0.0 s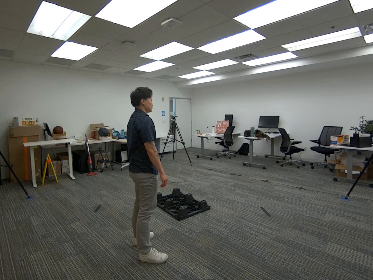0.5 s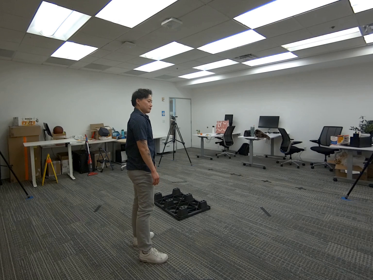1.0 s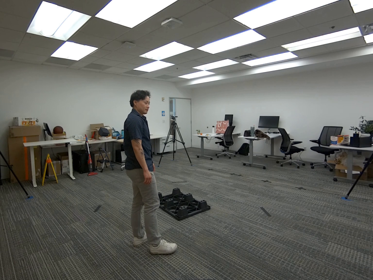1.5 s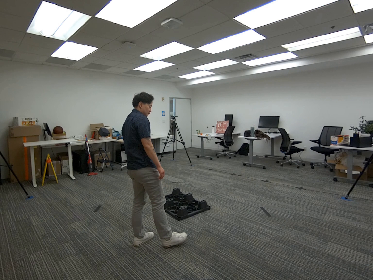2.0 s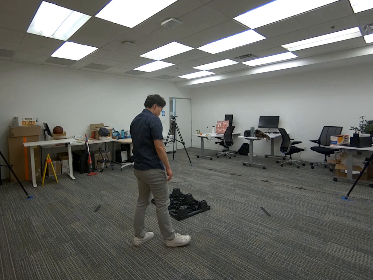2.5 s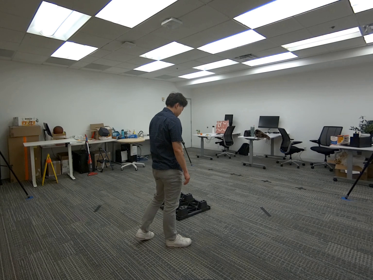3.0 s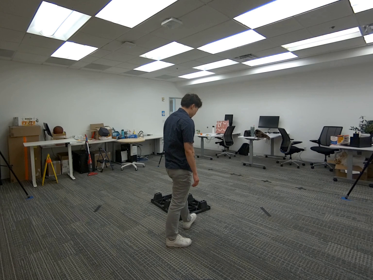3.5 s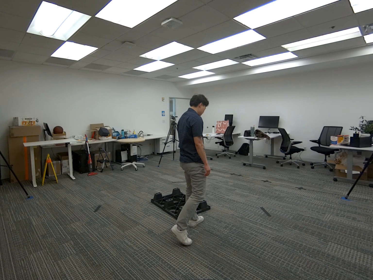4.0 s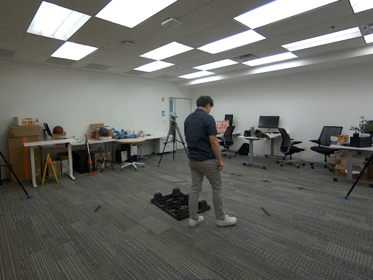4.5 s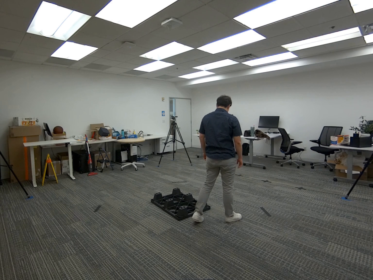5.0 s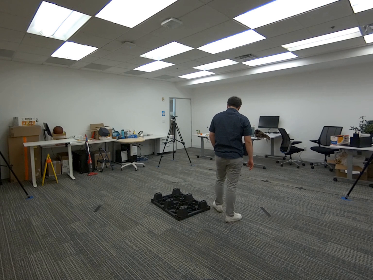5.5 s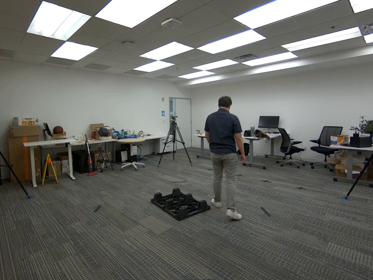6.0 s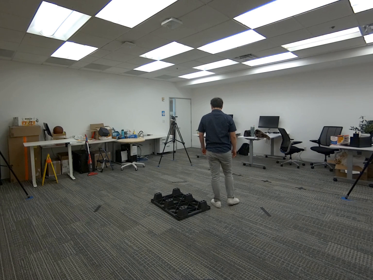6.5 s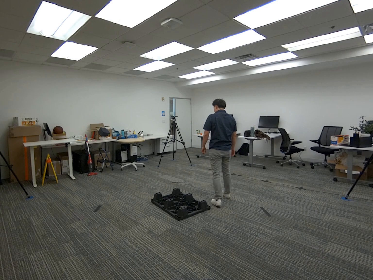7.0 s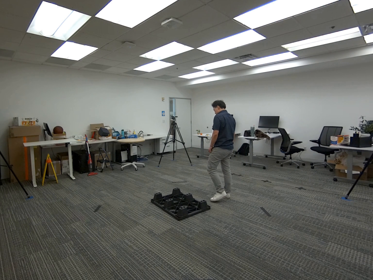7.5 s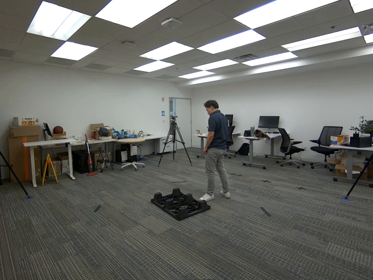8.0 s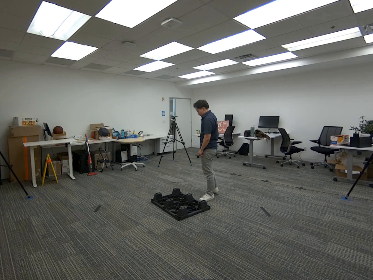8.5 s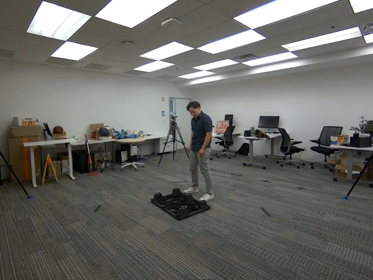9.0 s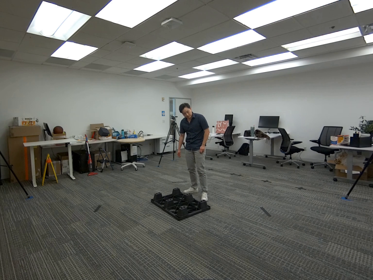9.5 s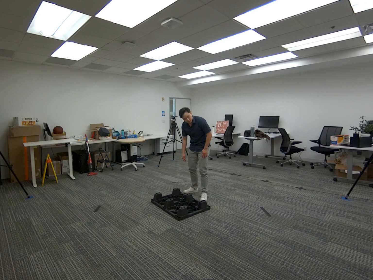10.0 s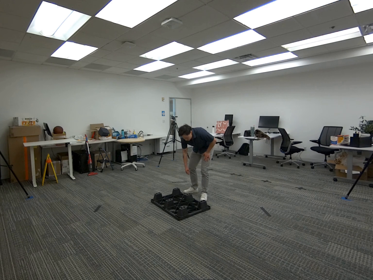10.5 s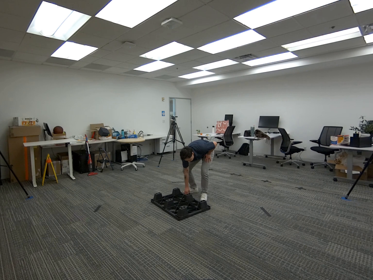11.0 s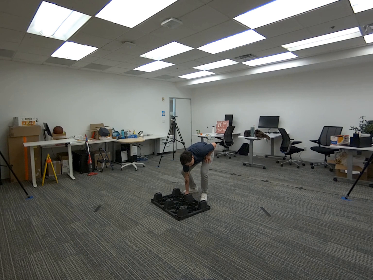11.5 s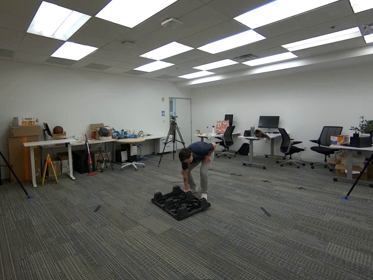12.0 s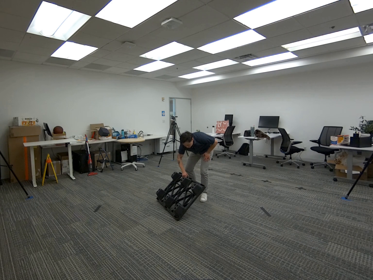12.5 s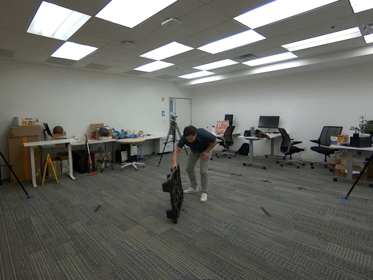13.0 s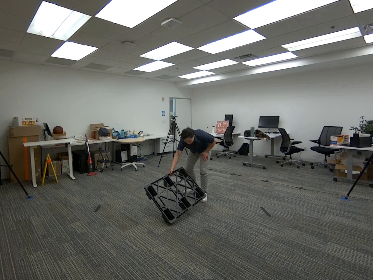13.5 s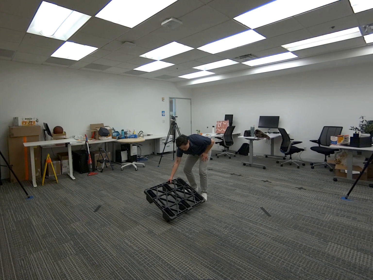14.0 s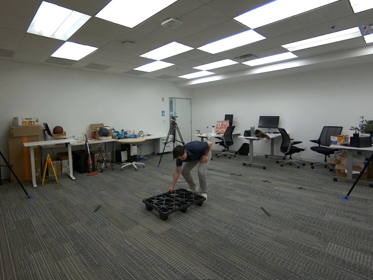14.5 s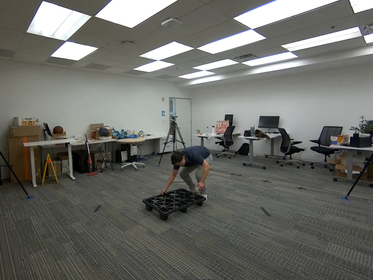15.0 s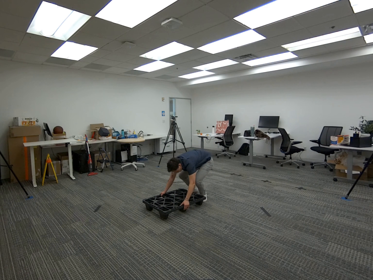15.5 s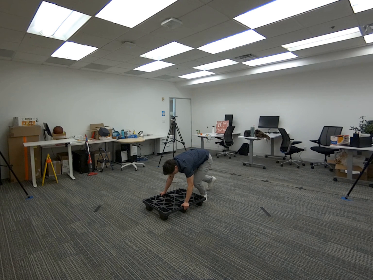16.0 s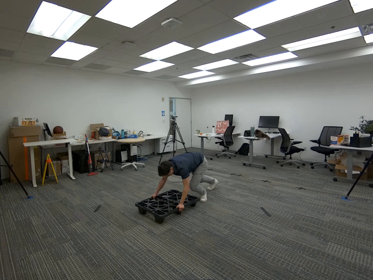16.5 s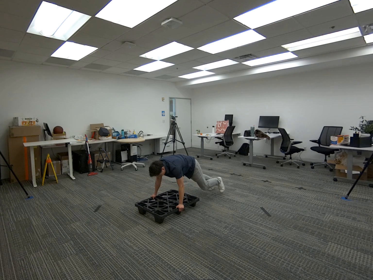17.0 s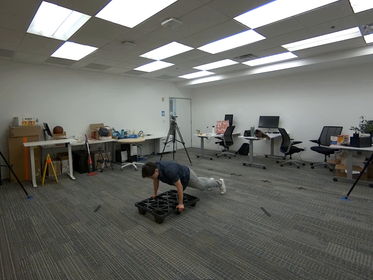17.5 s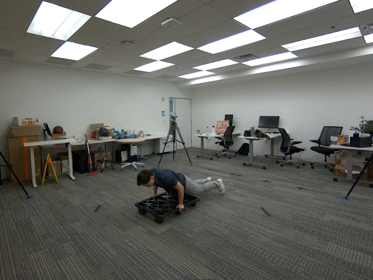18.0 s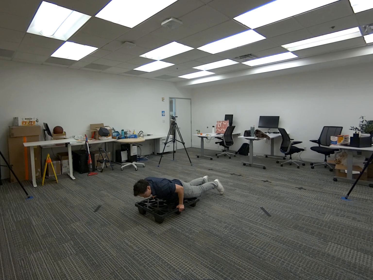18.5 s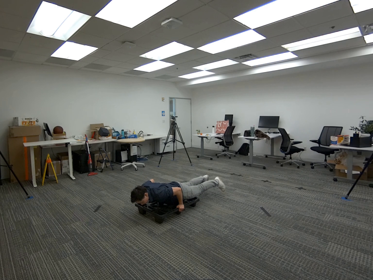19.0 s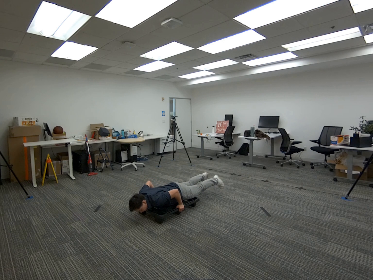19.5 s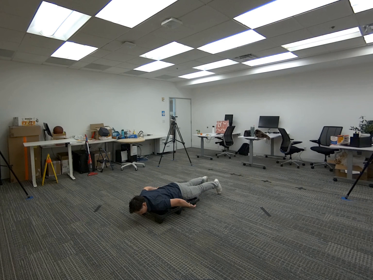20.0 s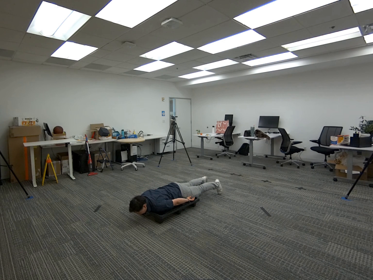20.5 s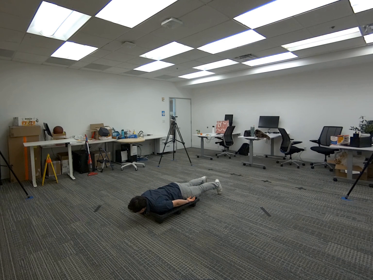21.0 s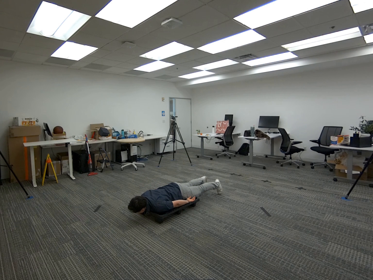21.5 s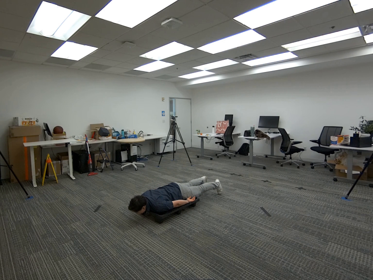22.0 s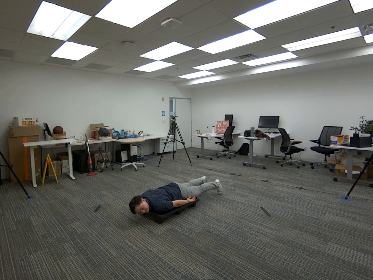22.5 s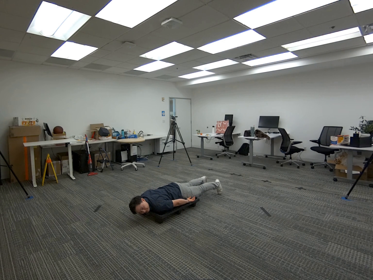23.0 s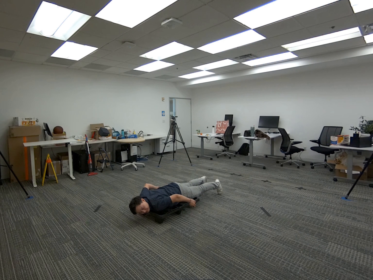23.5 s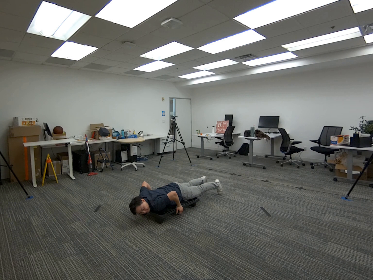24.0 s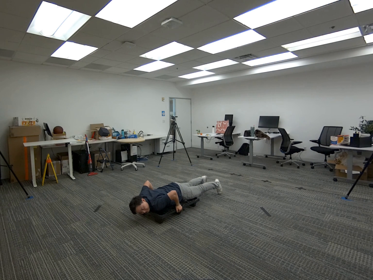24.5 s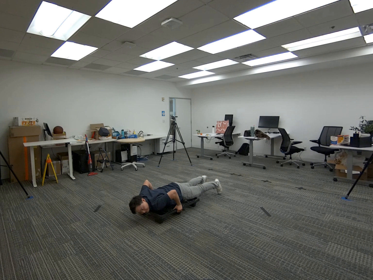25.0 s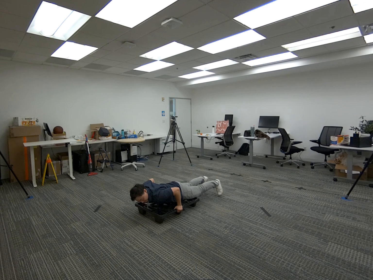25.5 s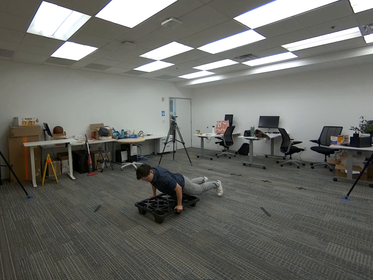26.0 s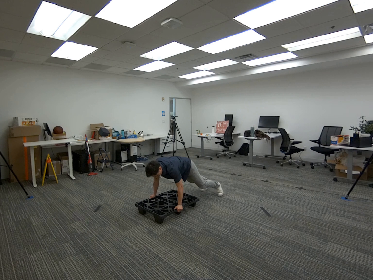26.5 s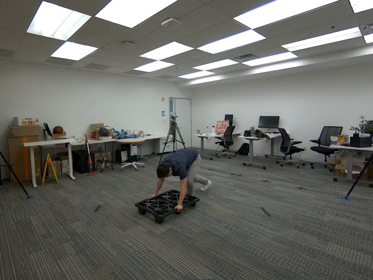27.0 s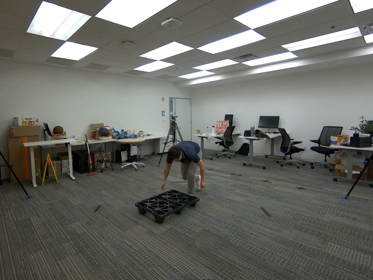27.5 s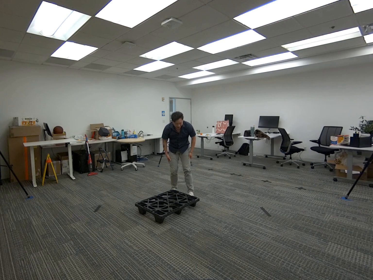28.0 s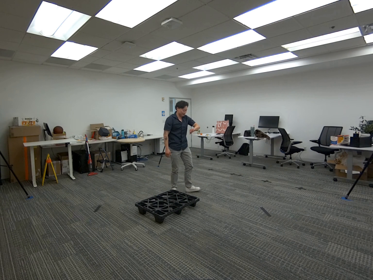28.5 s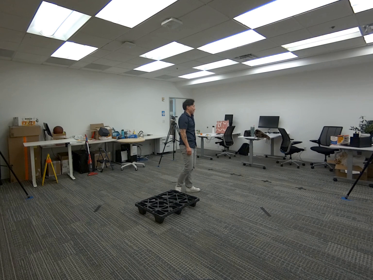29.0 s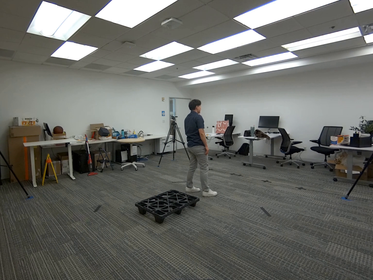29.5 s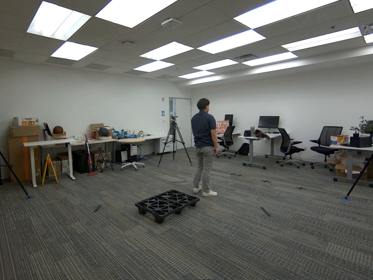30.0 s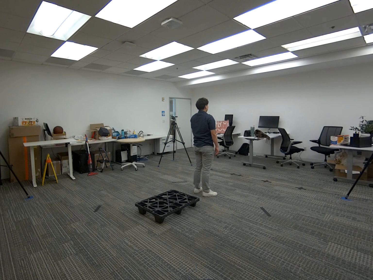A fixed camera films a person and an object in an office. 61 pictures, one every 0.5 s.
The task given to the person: Walk over to the platform and turn the platform over and lay on the platform. Stand up when done.
